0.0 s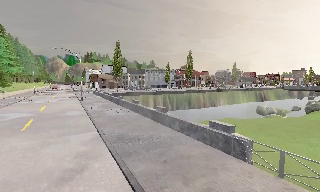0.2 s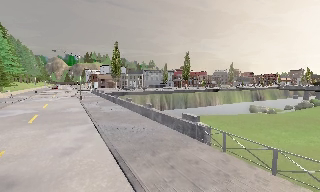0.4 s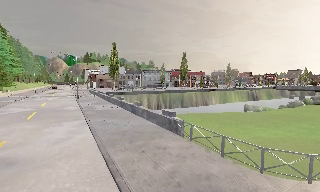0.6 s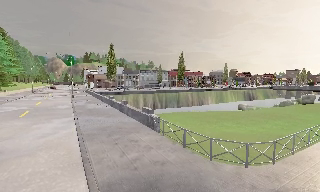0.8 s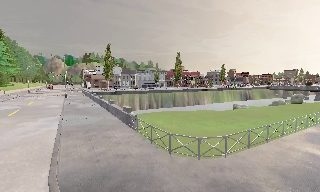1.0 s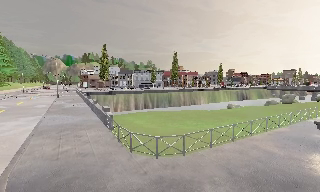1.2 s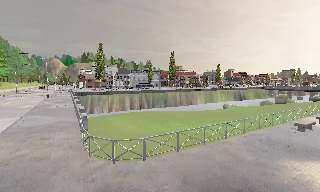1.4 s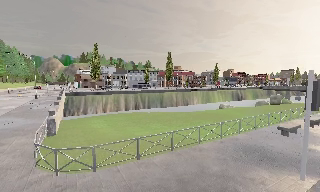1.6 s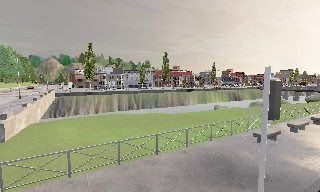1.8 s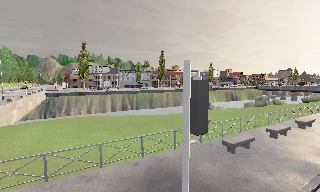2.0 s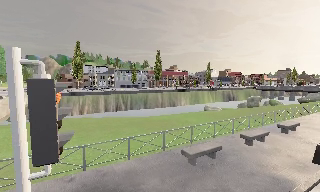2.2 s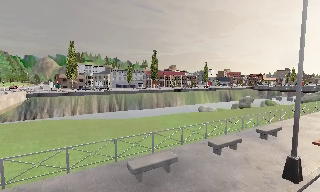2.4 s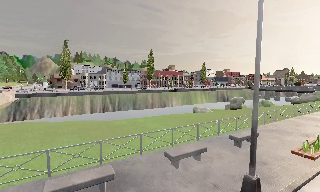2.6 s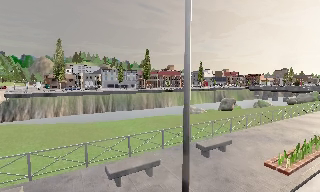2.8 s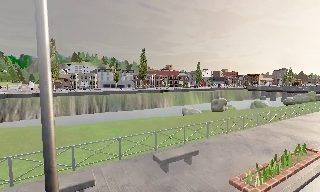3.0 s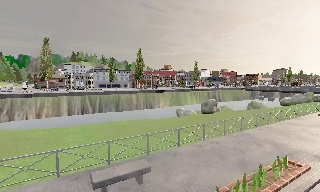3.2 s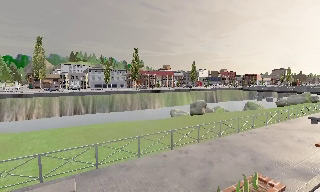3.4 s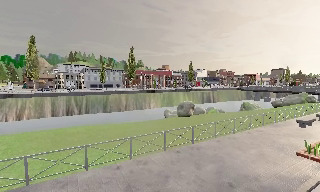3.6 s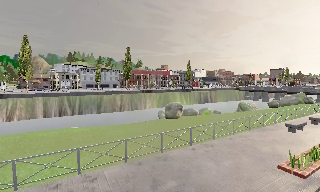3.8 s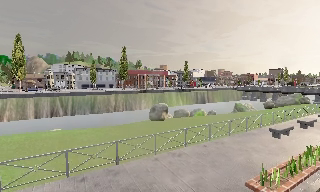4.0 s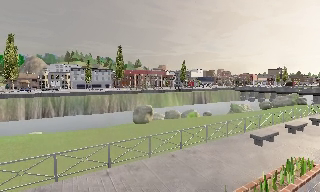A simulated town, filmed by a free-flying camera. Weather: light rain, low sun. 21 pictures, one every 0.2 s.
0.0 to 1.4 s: The camera travels to its right, about 10 m, so close, fixed things drift to the left.
1.4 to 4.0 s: The camera travels to its right and forward, about 25 m, so close, fixed things drift to the left.
The film runs backward here.
